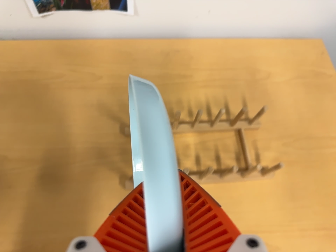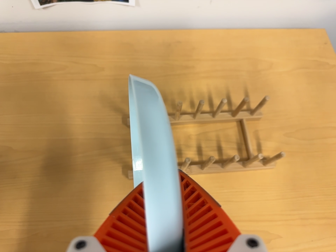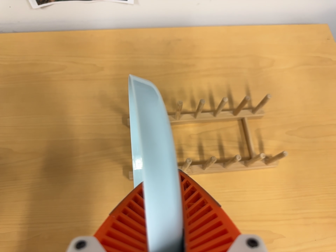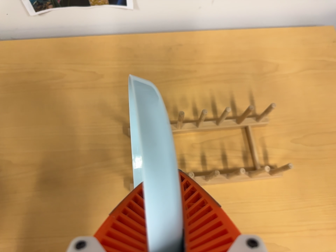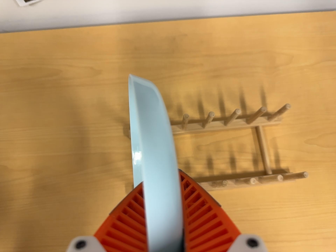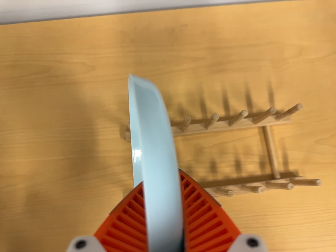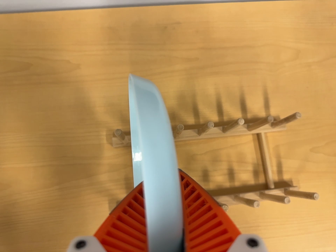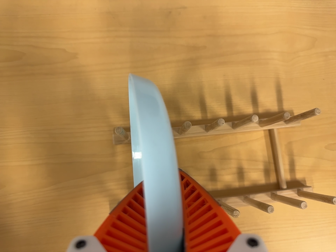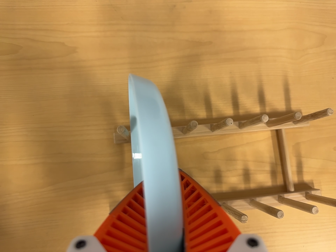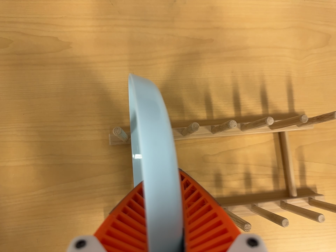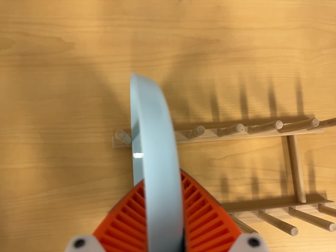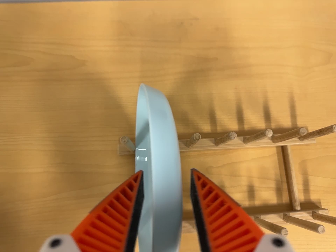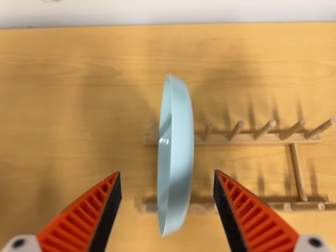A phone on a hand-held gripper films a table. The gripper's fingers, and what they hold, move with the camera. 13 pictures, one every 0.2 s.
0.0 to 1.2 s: The camera travels toward the top of its view and forward, about 16 cm. Its aim tips toward the bottom of its view by about 10 degrees.
1.2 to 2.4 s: The camera travels toward the bottom of its view, about 6 cm. Its aim tips toward the top of its view by about 10 degrees.
The film runs forward here.
